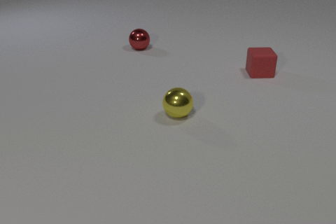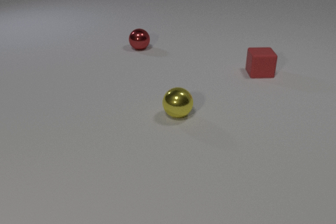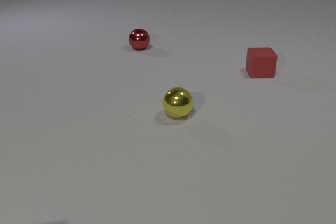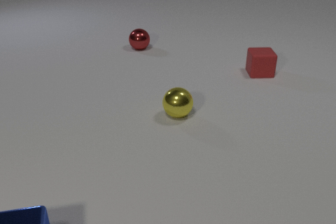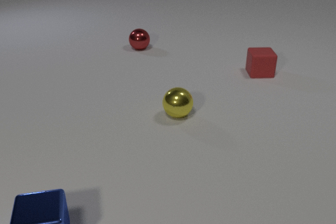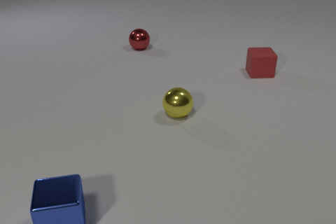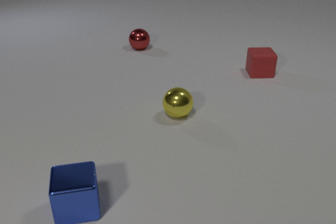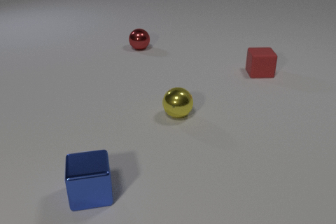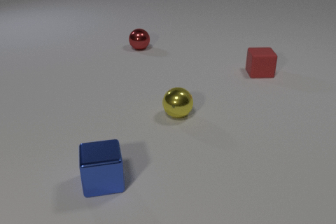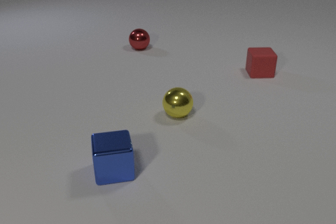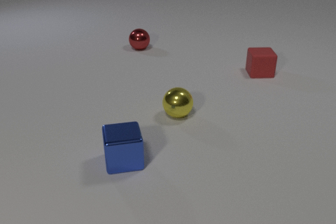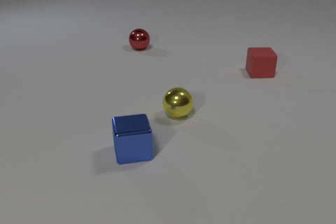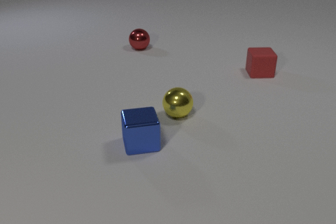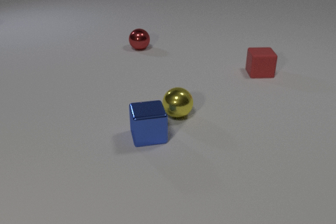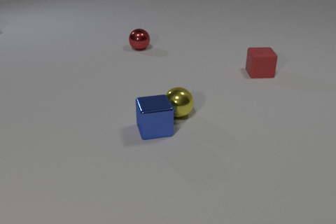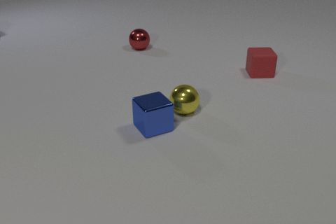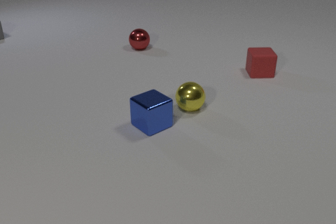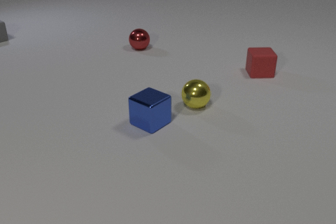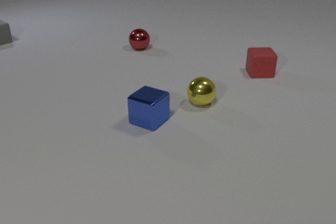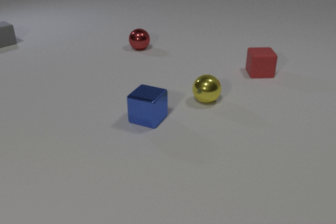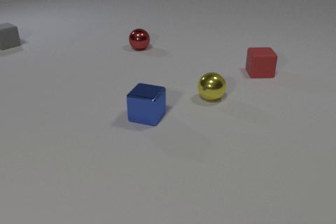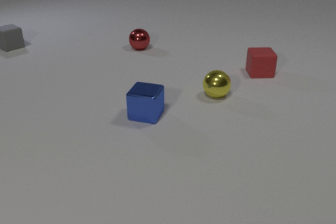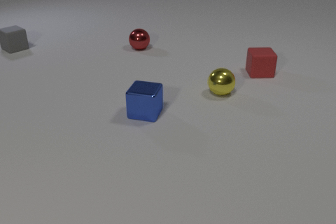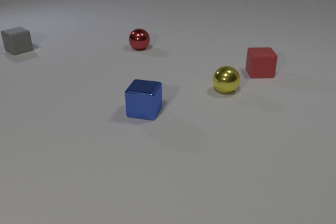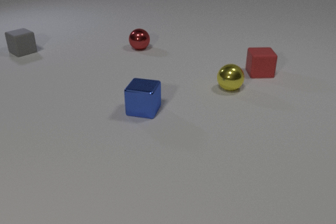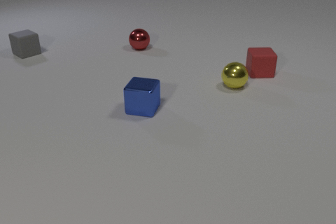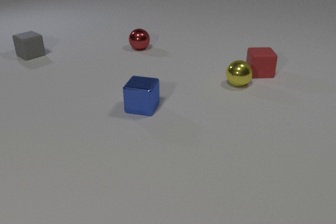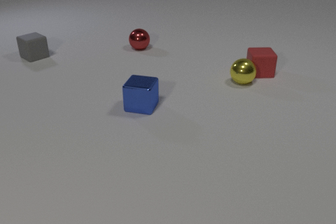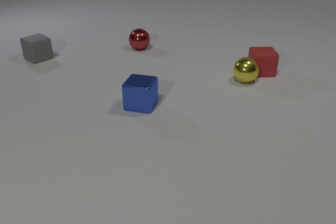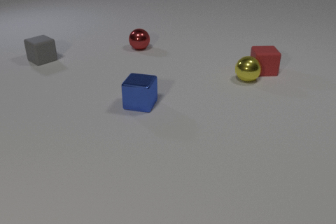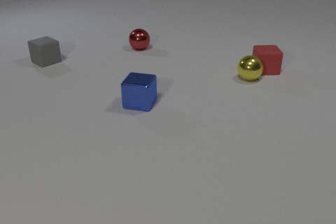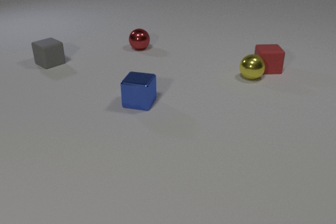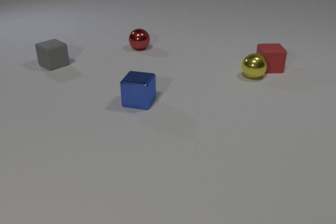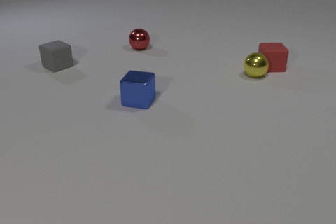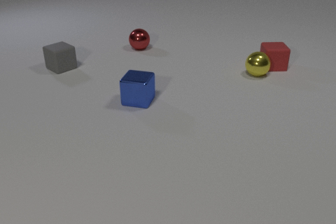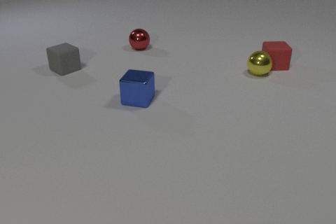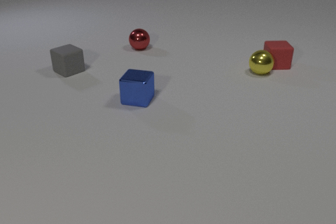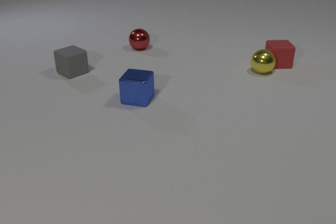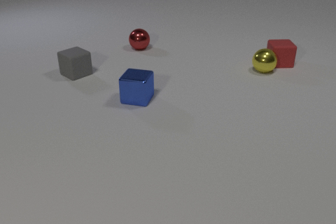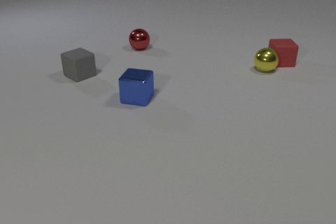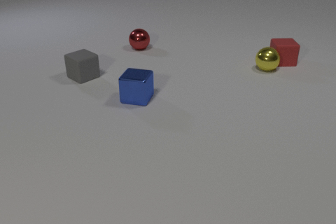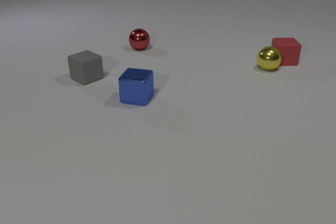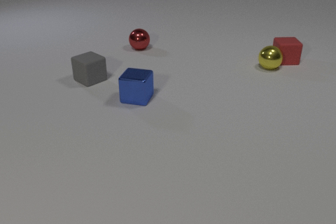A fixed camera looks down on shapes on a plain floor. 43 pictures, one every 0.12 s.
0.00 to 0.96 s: The blue metal cube comes in at the bottom edge, slides away from the camera and to the right.
0.96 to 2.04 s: The blue metal cube slides away from the camera and to the right, spins so that its near face slides to the right, counterclockwise seen from above. The yellow metal sphere rolls away from the camera and to the right. The gray rubber cube comes in at the left edge, slides toward the camera and to the right. The blue metal cube and the yellow metal sphere collide.
2.04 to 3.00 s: The blue metal cube slides away from the camera, spins counterclockwise seen from above by about 30 degrees, its near face sliding to the right. The yellow metal sphere rolls away from the camera and to the right. The gray rubber cube slides toward the camera and to the right.
3.00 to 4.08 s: The blue metal cube slides away from the camera. The yellow metal sphere rolls away from the camera and to the right. The red rubber cube slides away from the camera and to the right. The gray rubber cube slides toward the camera and to the right. The yellow metal sphere and the red rubber cube collide.
4.08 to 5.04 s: The yellow metal sphere rolls away from the camera and to the right. The red rubber cube slides away from the camera and to the right. The gray rubber cube slides toward the camera and to the right.
What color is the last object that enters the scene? gray.
What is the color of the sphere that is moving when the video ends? yellow.
How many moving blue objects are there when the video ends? 0.
